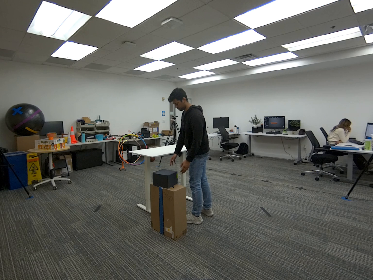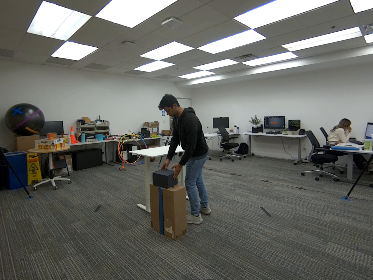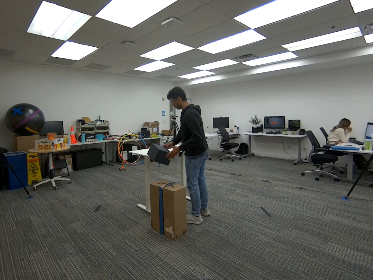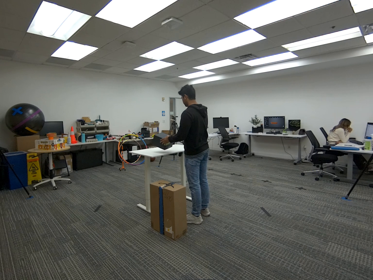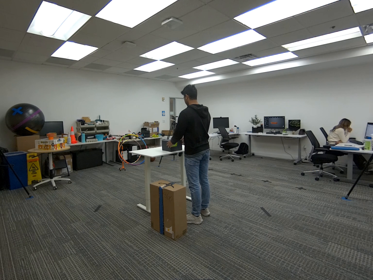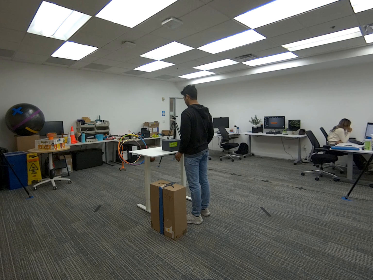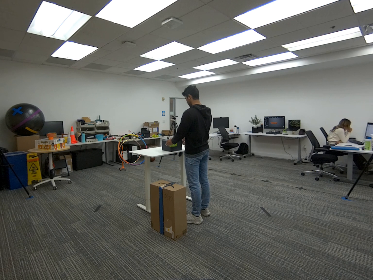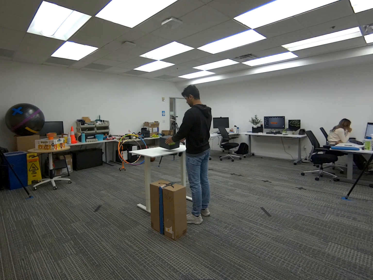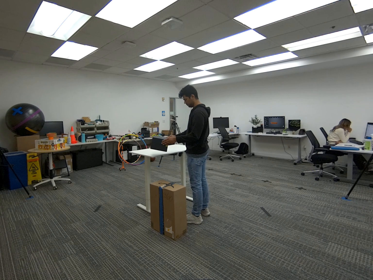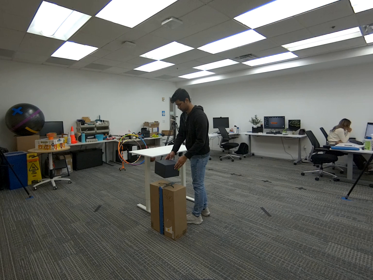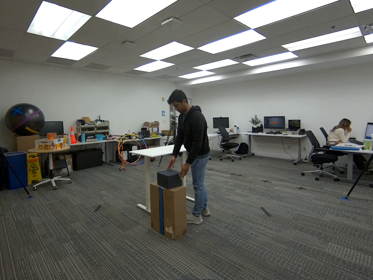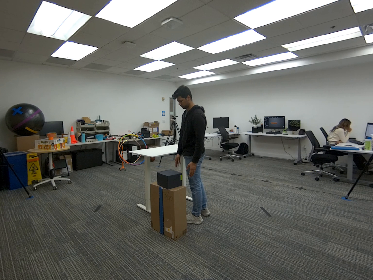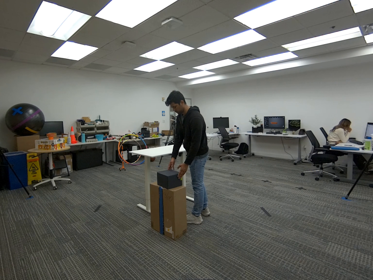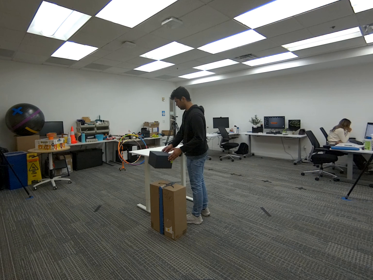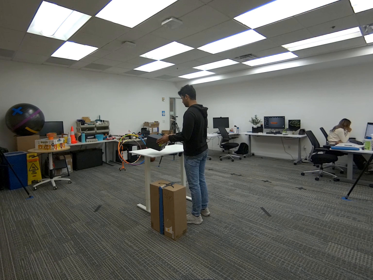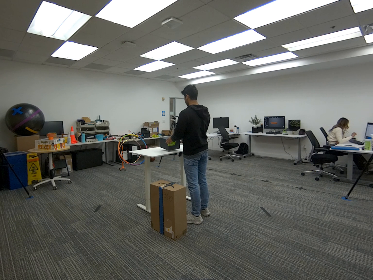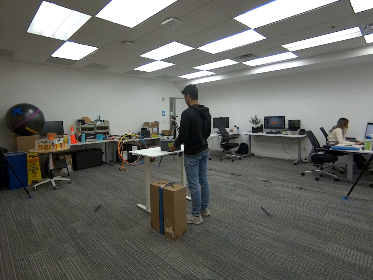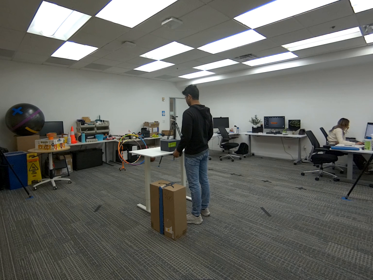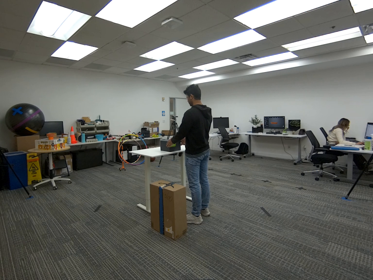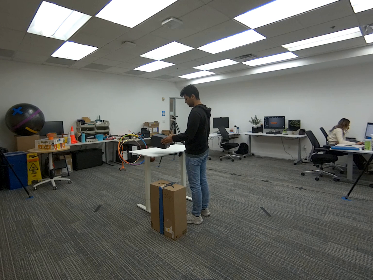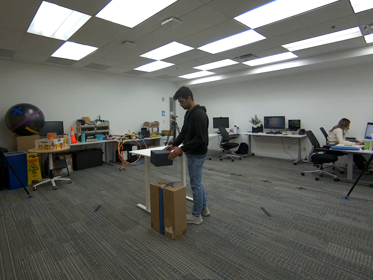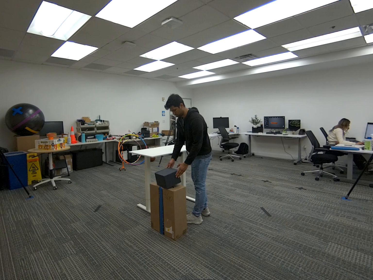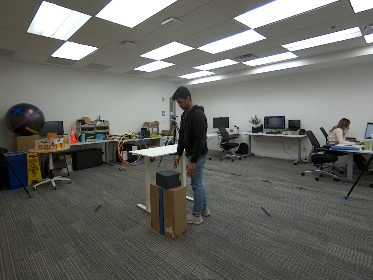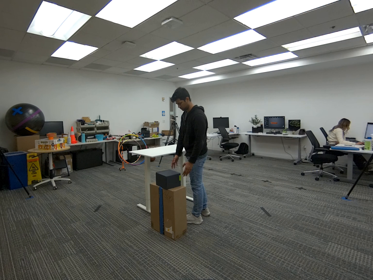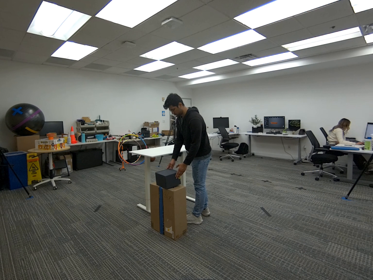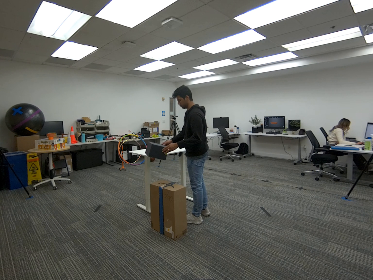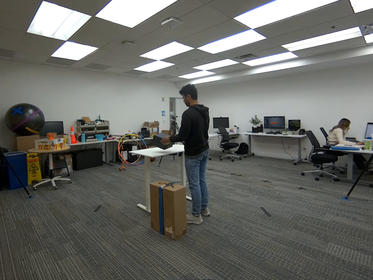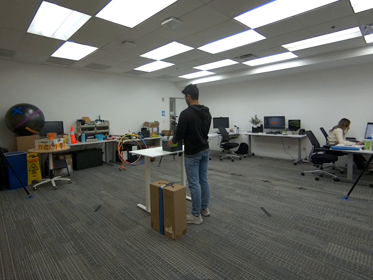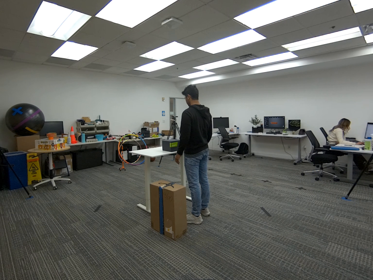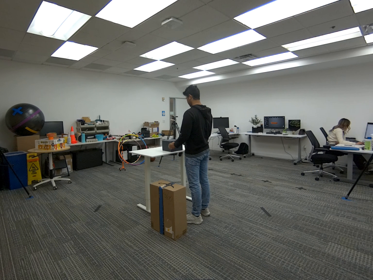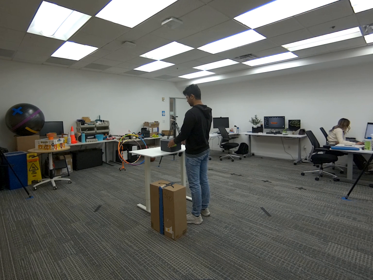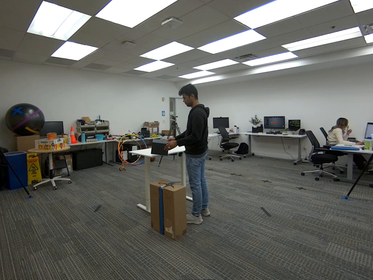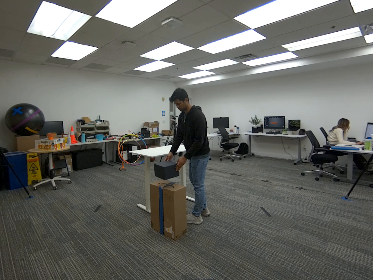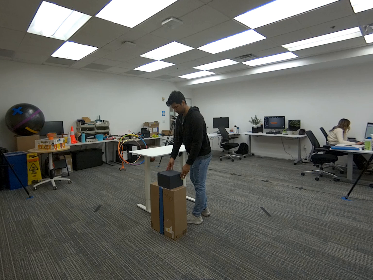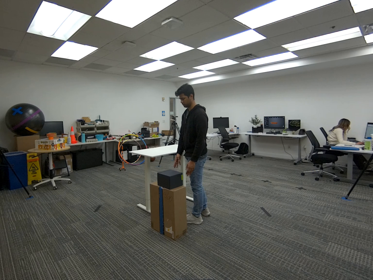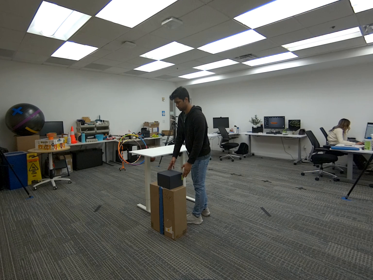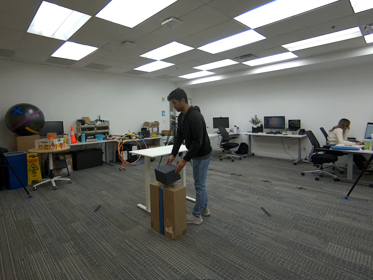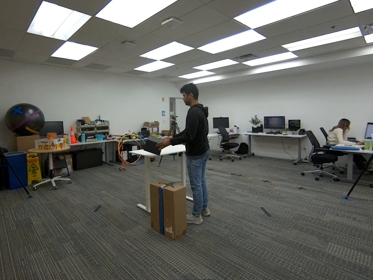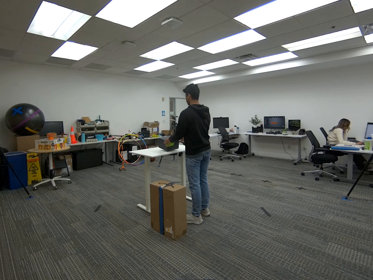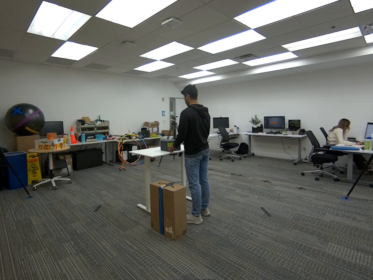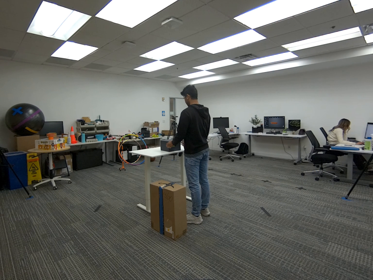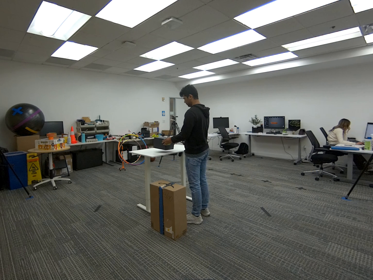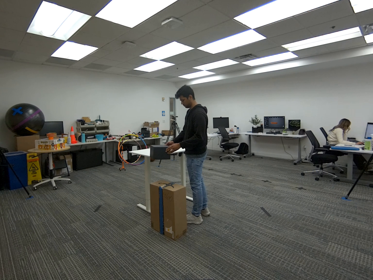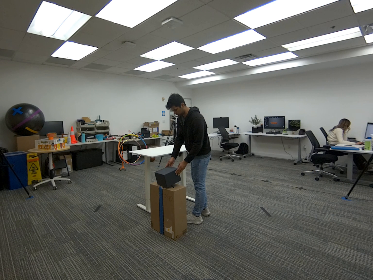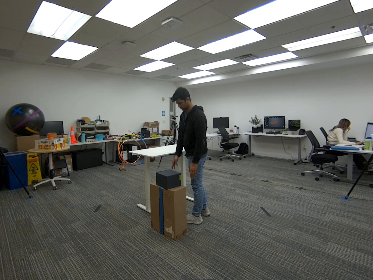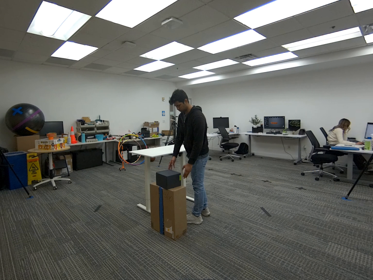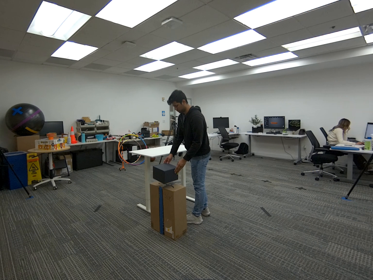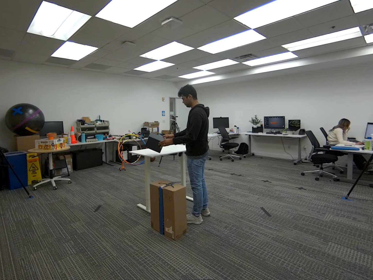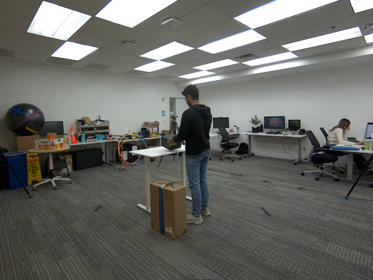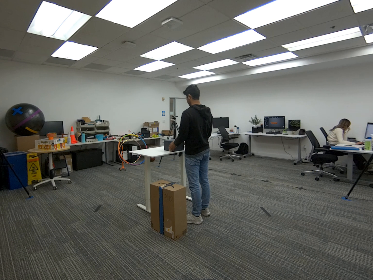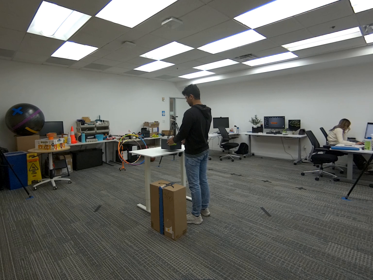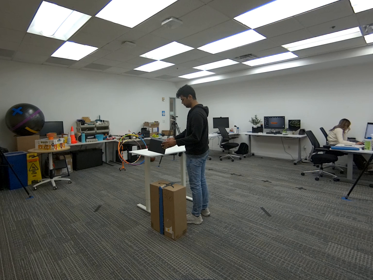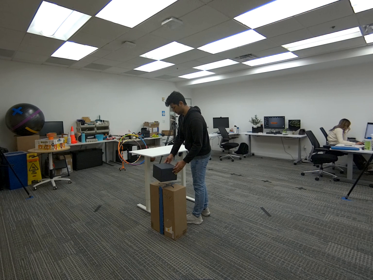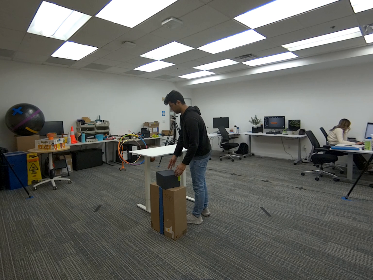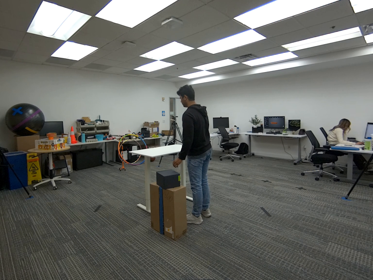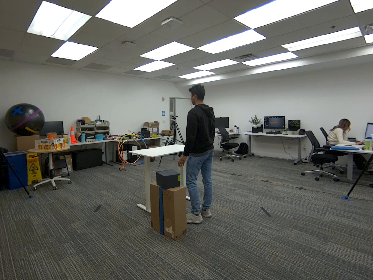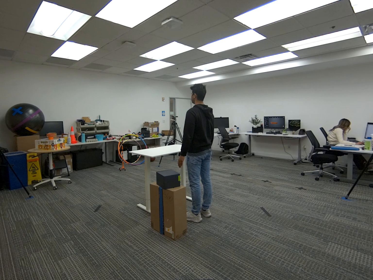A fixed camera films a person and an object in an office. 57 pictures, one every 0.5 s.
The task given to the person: Walk to the black square box from the big brown cardboard box, pick up the black square box with both hands, and place the black square box on the white desk.
